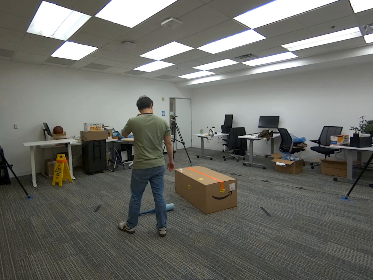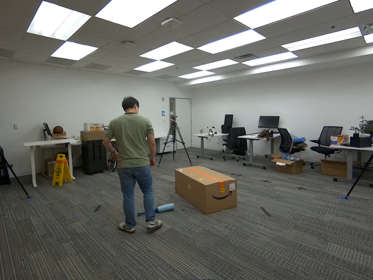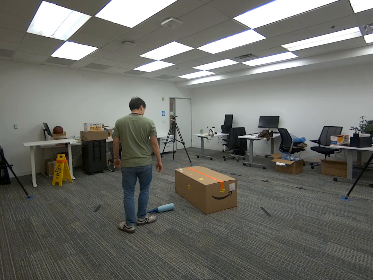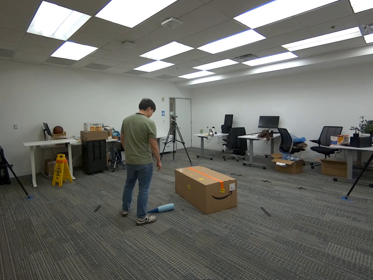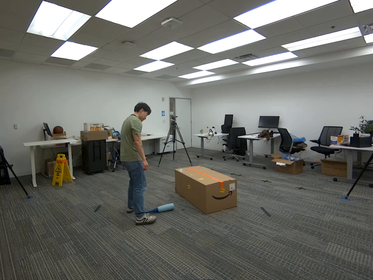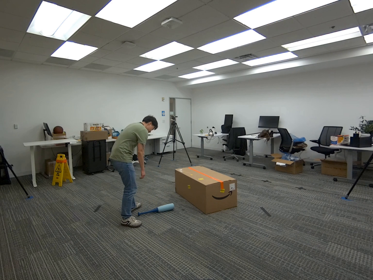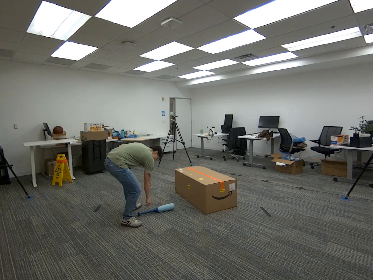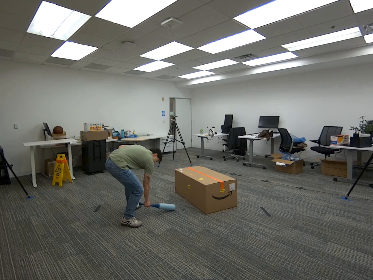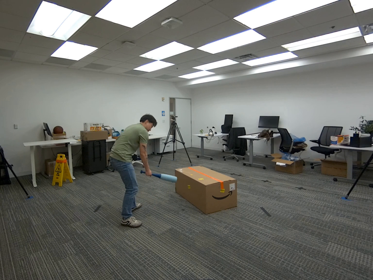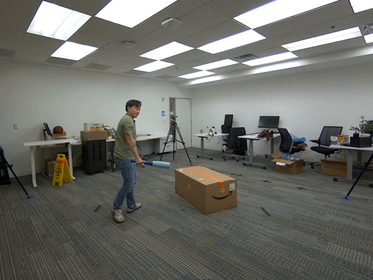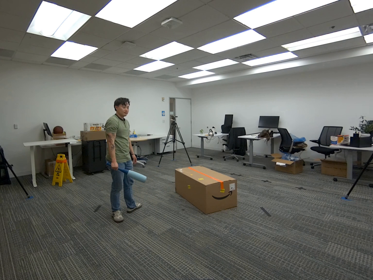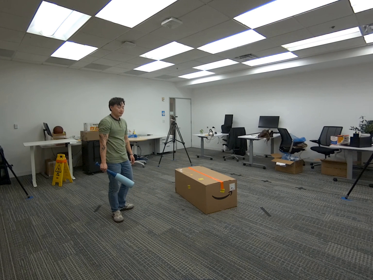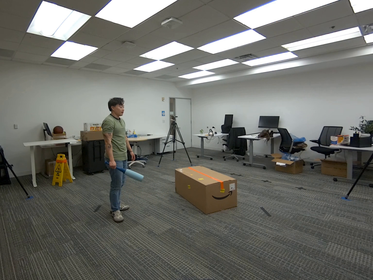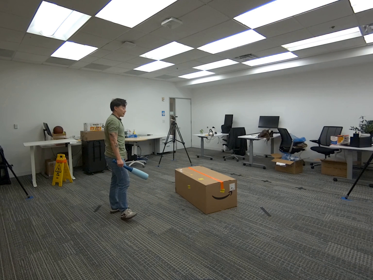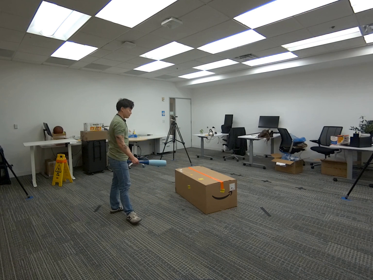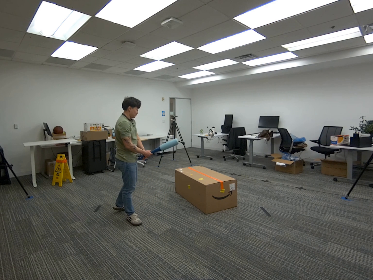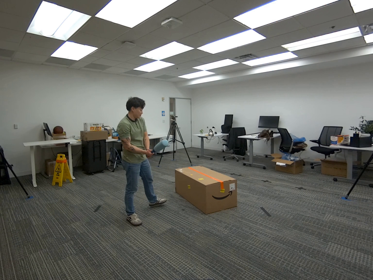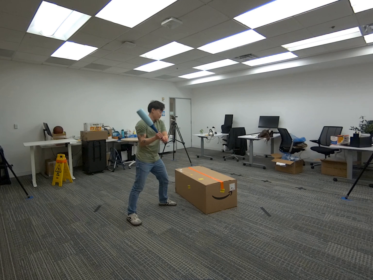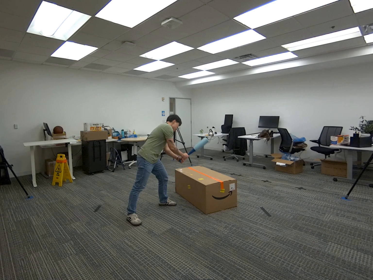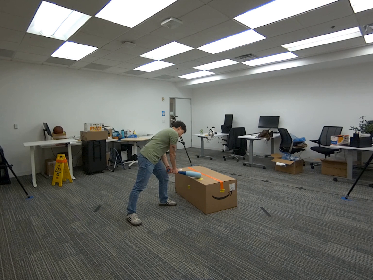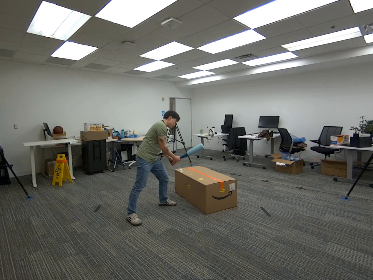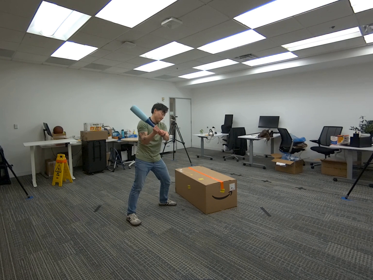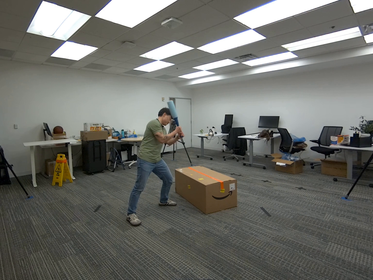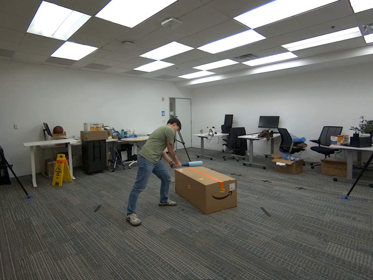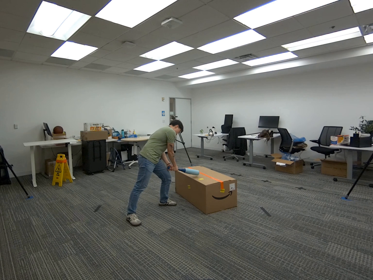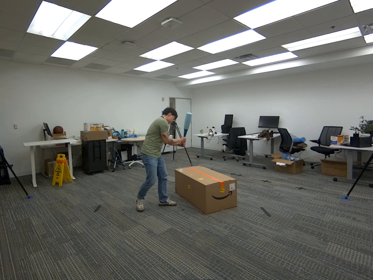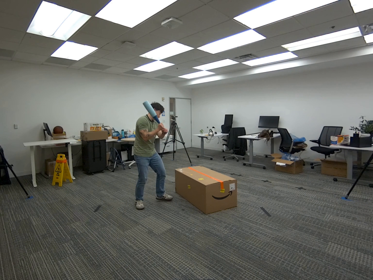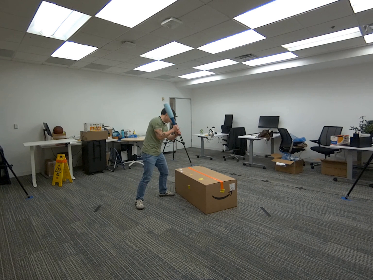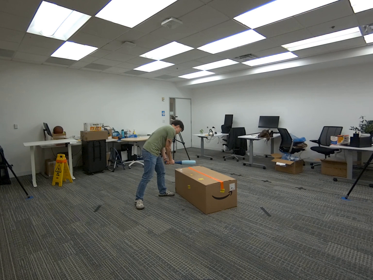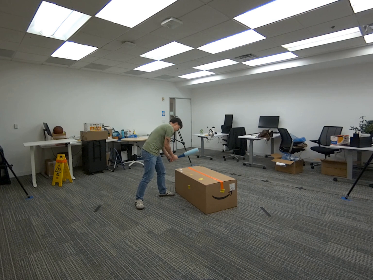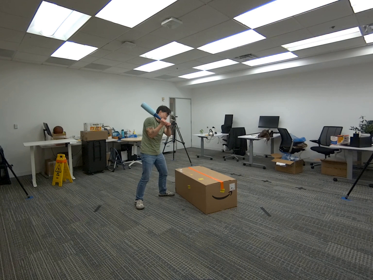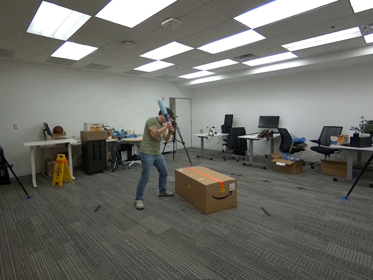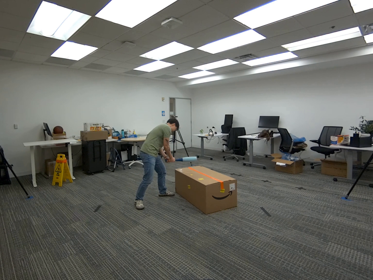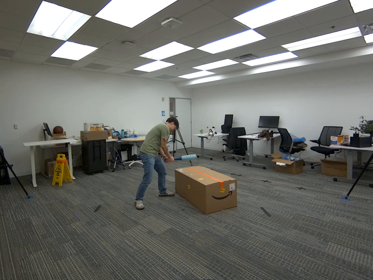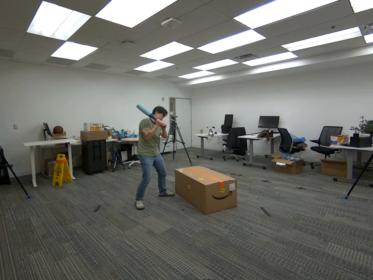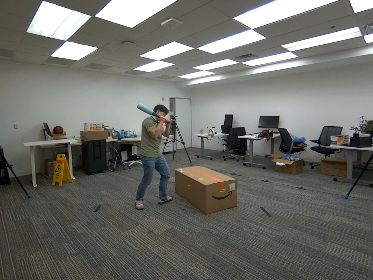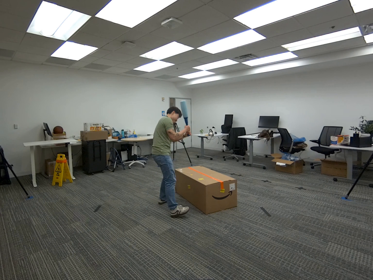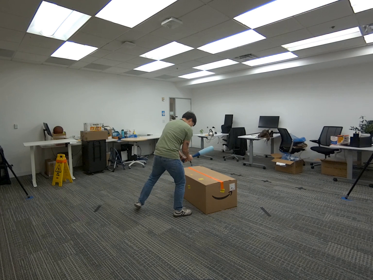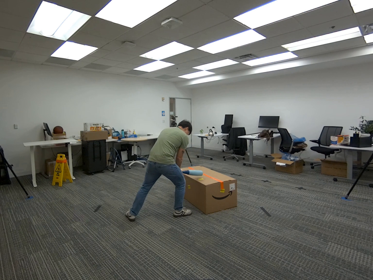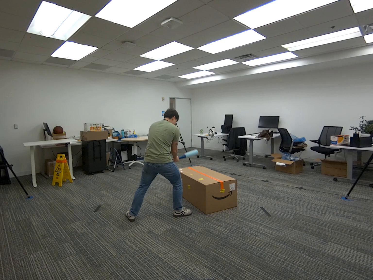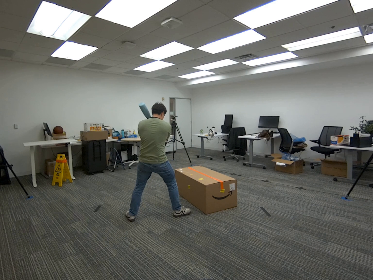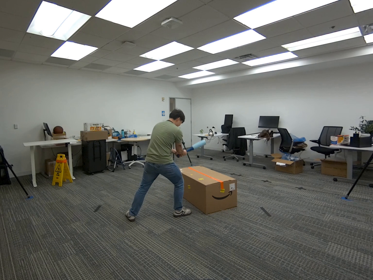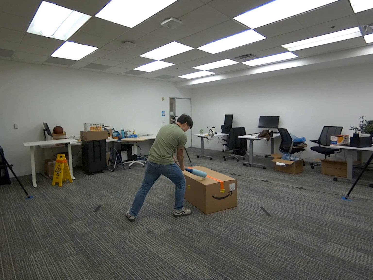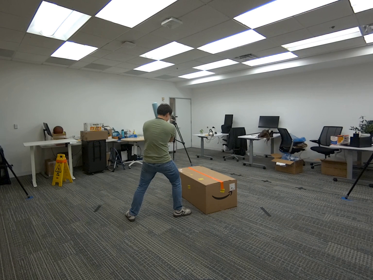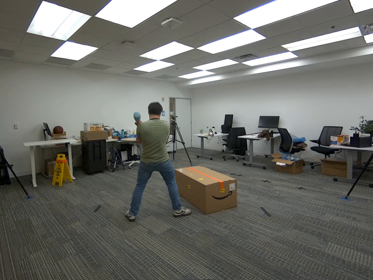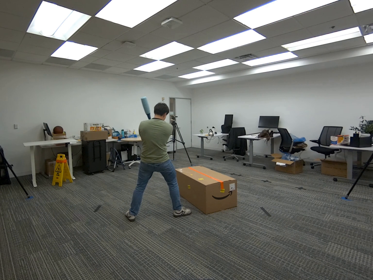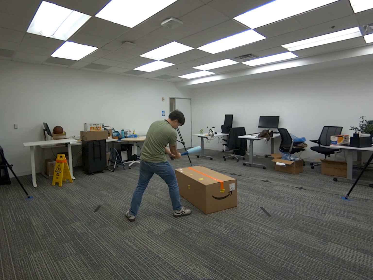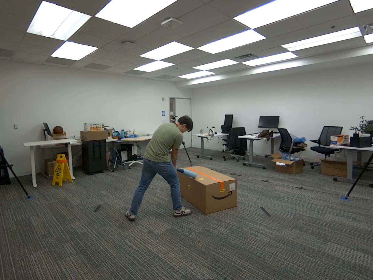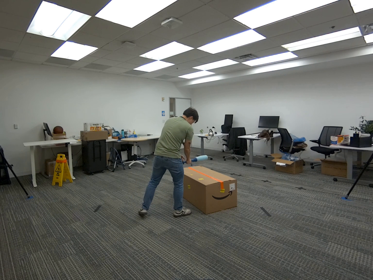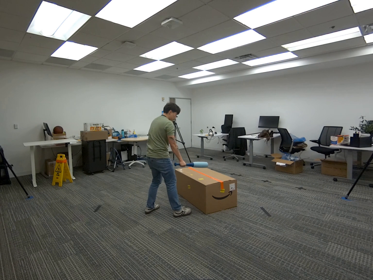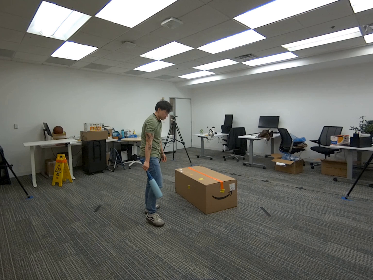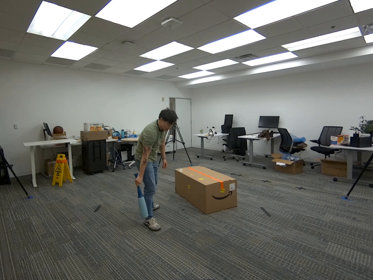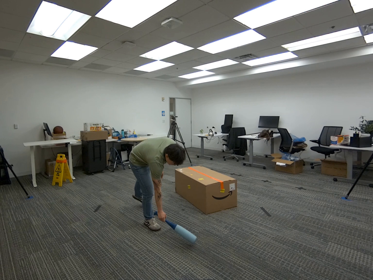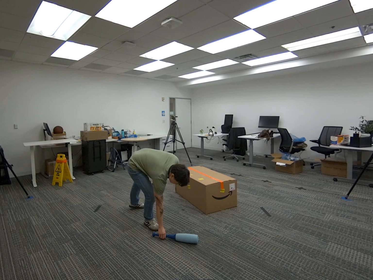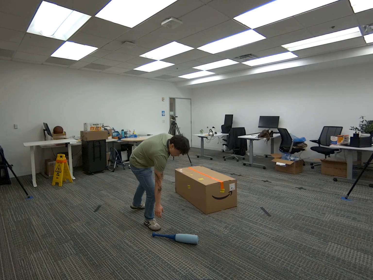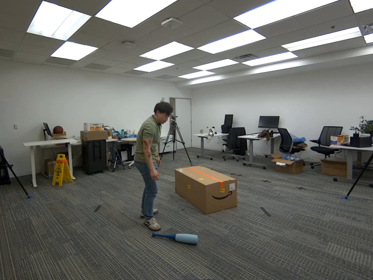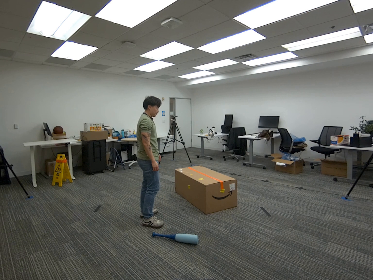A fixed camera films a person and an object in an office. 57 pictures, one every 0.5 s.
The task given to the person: Walk over to the baseball bat on the floor and pick up the baseball bat. Walk over to the giant cardboard box and proceed the swing lightly towards the box. Place the baseball bat on the floor when complete.
